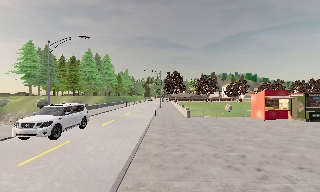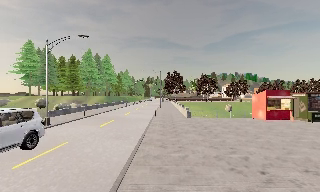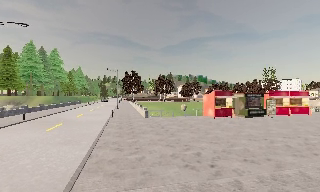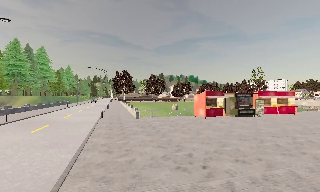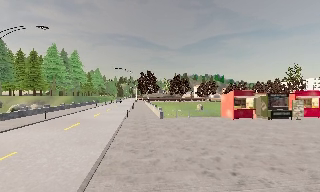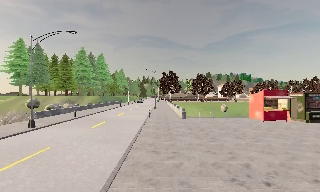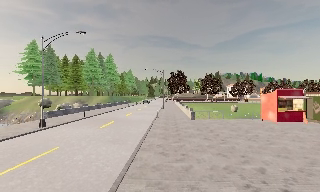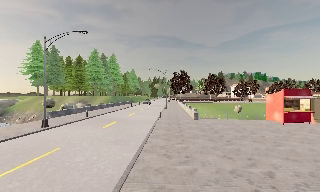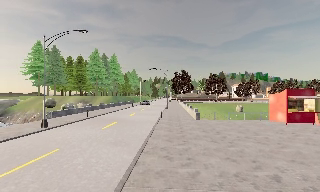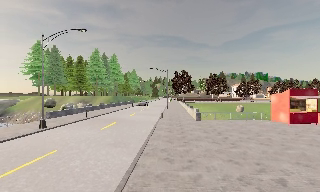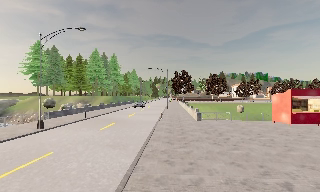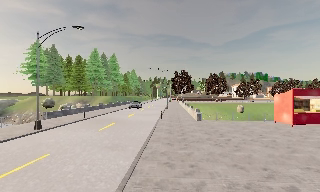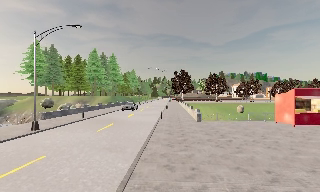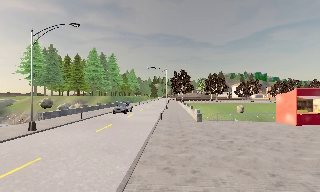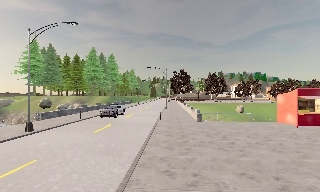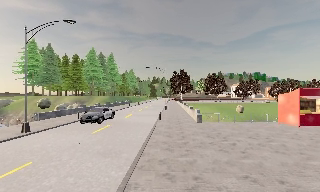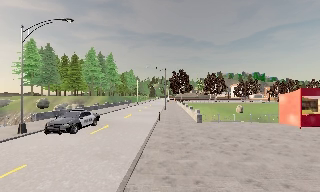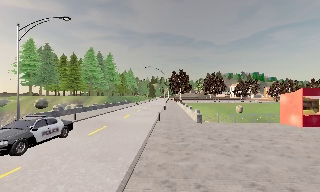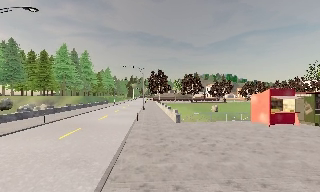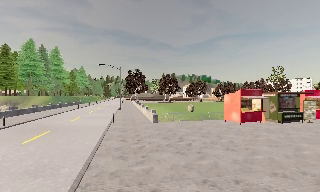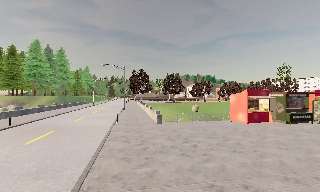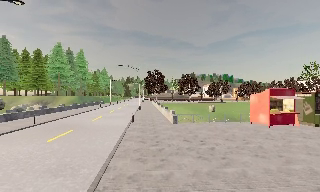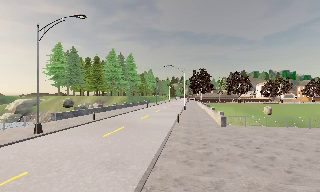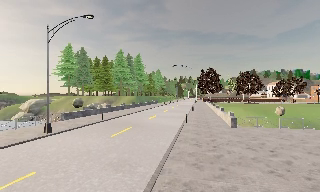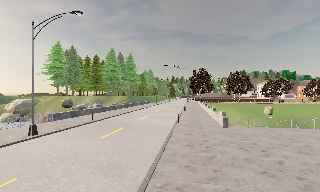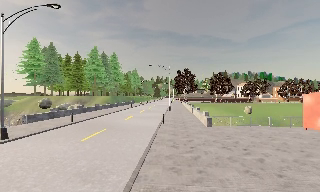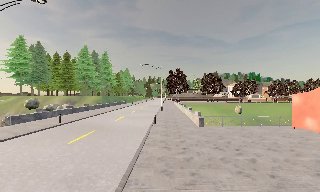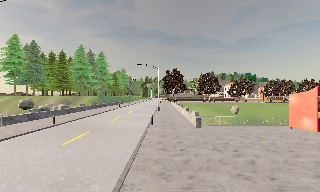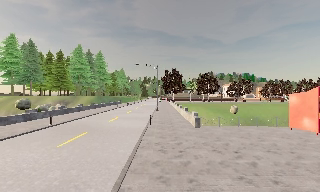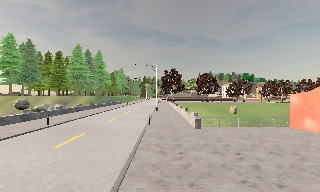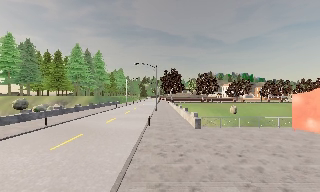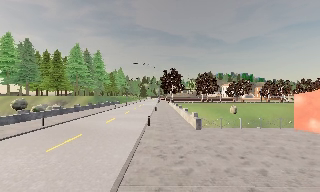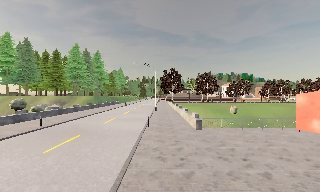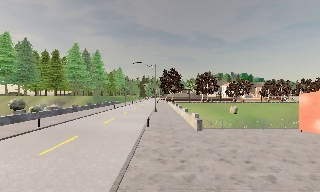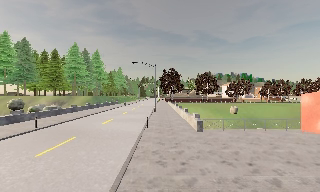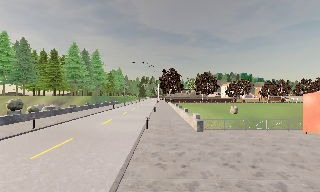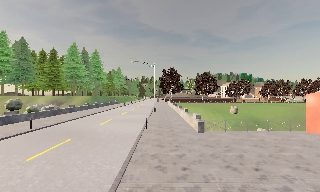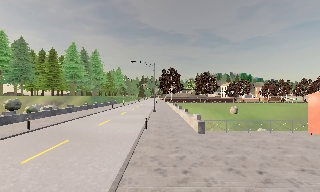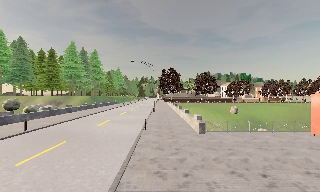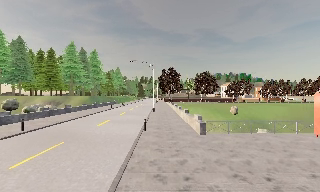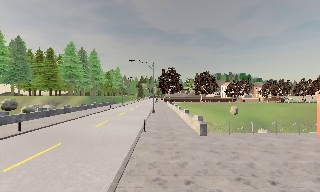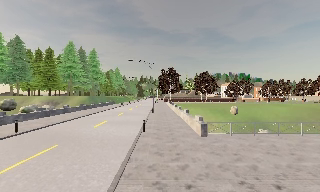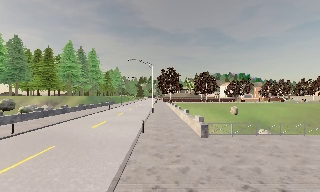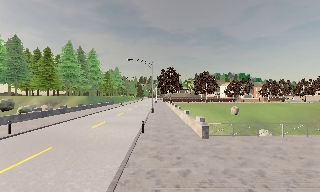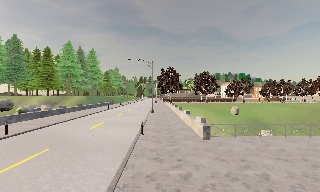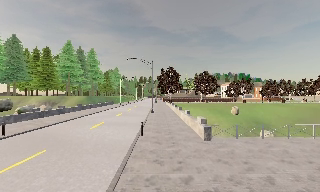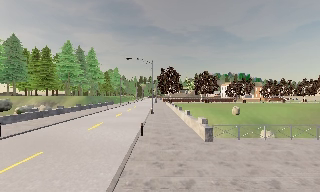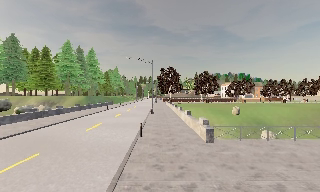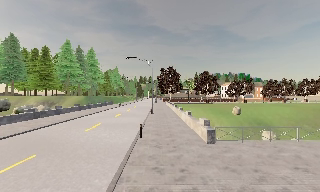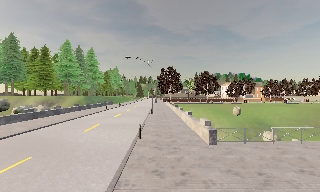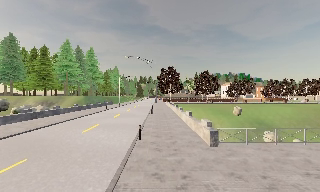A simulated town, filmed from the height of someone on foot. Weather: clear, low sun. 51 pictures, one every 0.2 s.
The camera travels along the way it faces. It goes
forward.
0.0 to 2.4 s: The camera travels forward, about 2.5 m, so what stands in front looms larger.
2.4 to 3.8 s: The camera pans to its right, which is clockwise from overhead, by about 15 degrees. It travels forward, about 1.5 m, so what stands in front looms larger.
3.8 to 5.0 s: The scene slides to the right, as the camera pans about 15 degrees to its left. It travels forward, about 1.5 m, so what stands in front looms larger.
5.0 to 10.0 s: The camera travels forward, about 5 m, so what stands in front looms larger.
The film runs forward here.
